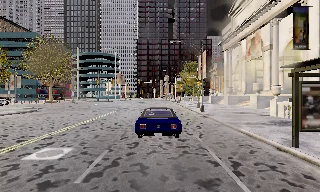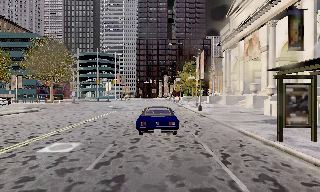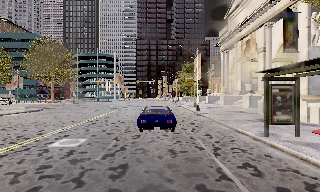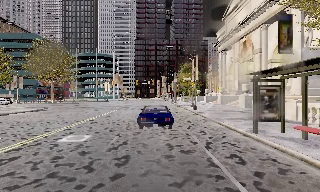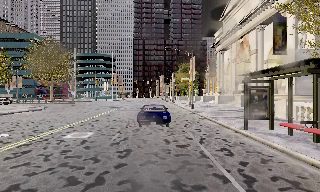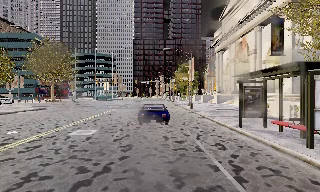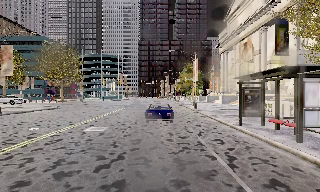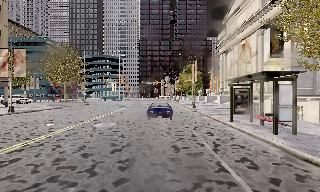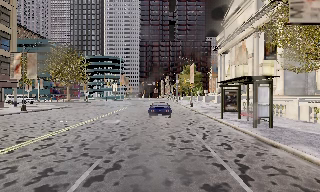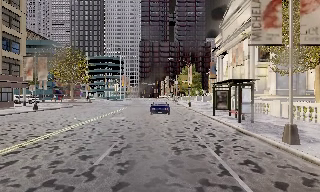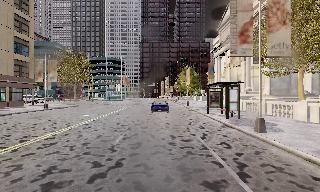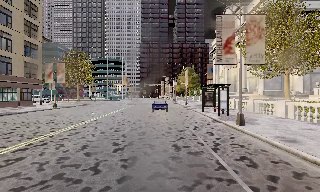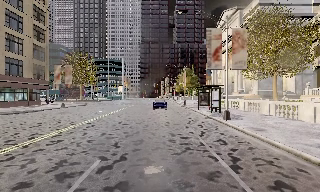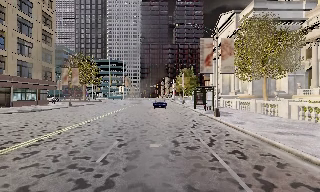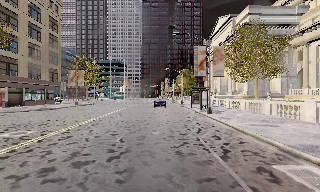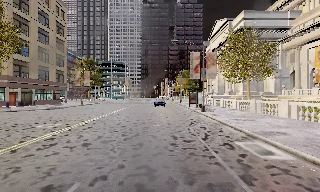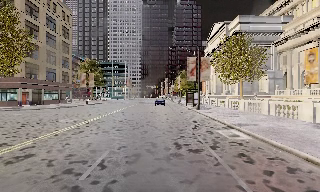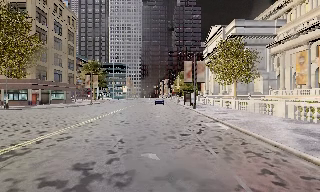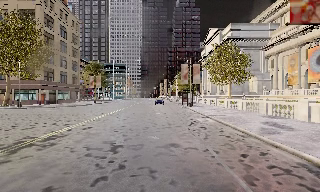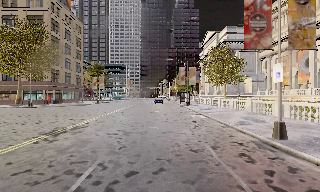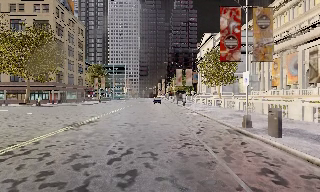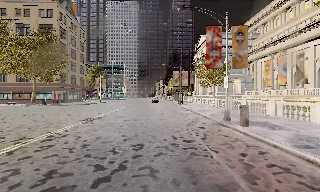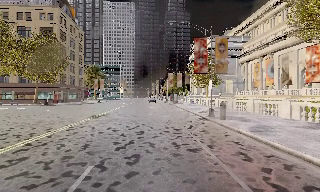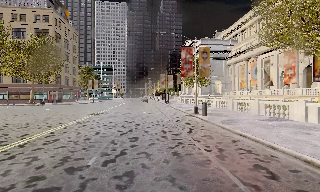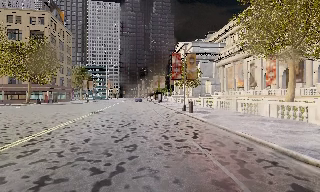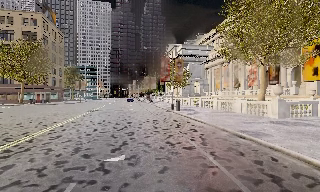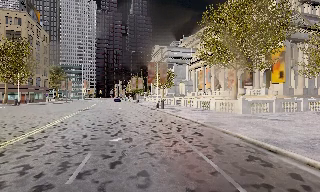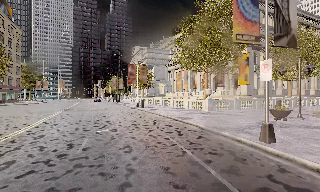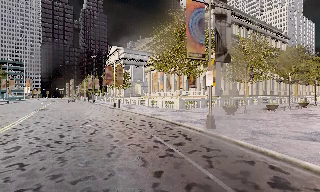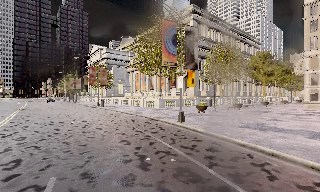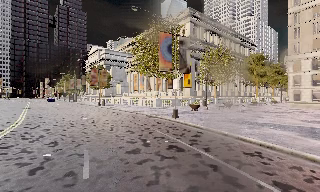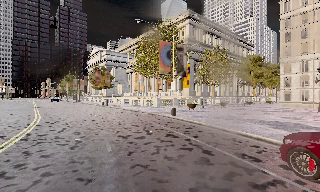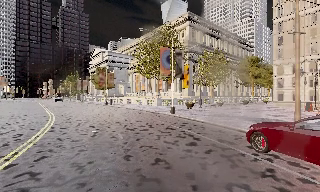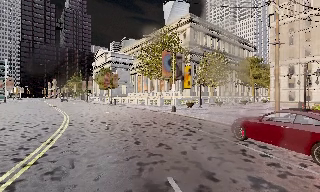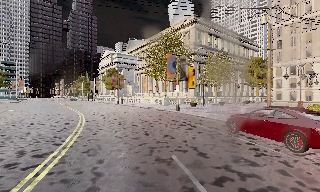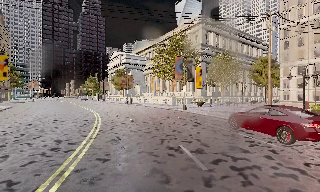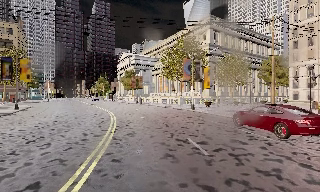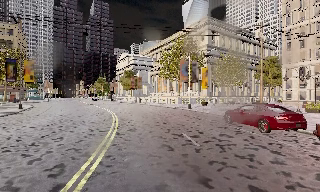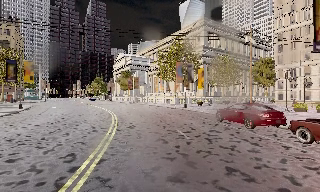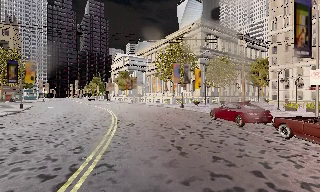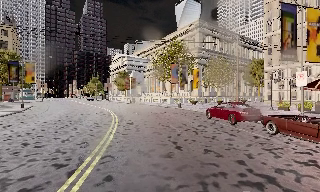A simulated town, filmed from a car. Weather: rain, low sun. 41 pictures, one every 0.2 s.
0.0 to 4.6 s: The camera travels backward, about 40 m, so what stands in front gets smaller. It gains speed.
4.6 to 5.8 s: The camera pans to its right, which is clockwise from overhead, by about 30 degrees. It travels backward, about 13 m.
5.8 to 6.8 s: The camera travels backward, about 8 m, so what stands in front gets smaller.
6.8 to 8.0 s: The camera travels backward, about 5 m, so what stands in front gets smaller. It loses speed.
The film runs backward here.
